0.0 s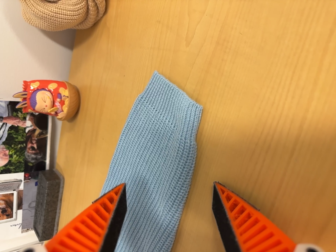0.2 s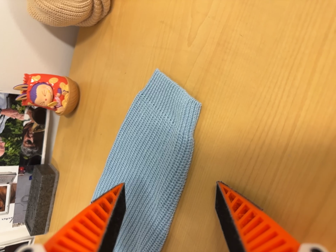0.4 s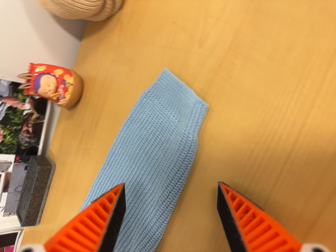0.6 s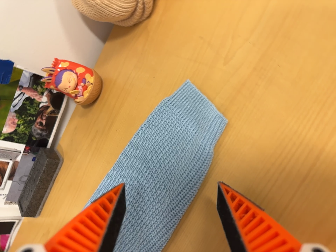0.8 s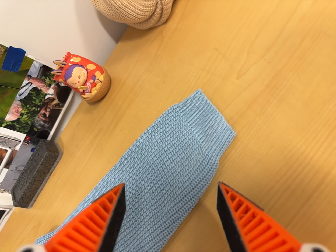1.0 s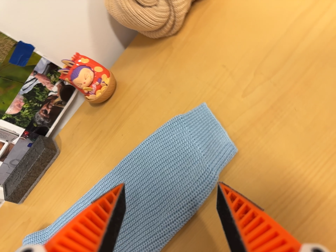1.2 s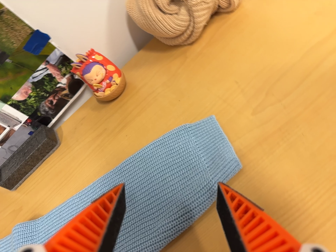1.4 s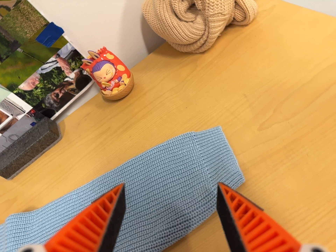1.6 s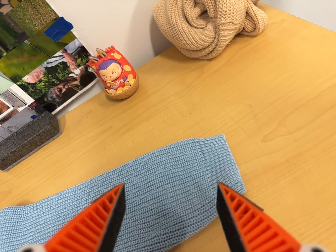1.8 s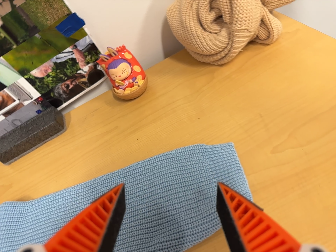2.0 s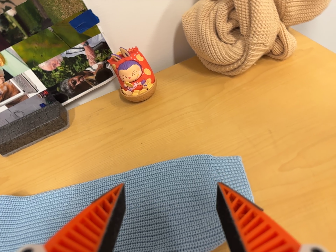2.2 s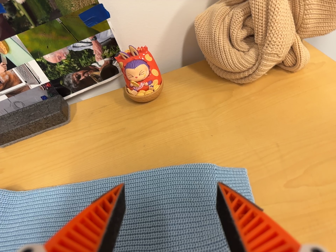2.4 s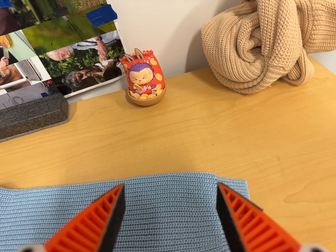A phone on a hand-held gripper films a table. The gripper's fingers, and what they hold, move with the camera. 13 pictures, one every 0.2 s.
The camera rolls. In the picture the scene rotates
clockwise.
0.0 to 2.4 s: The camera pans to its right by about 10 degrees. It travels to its left, about 14 cm. Its aim tips toward the top of its view by about 10 degrees, and the scene shifts downward. It rolls about its line of sight by about 60 degrees, and the scene rotates clockwise.
The film runs backward here.
